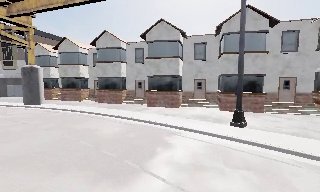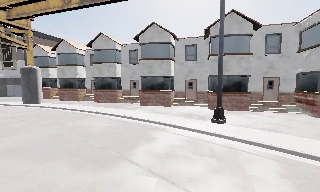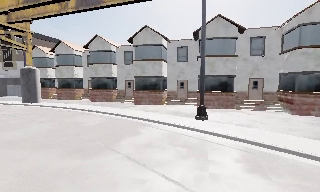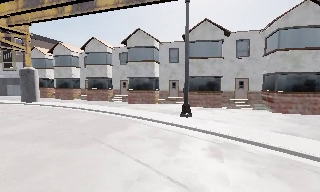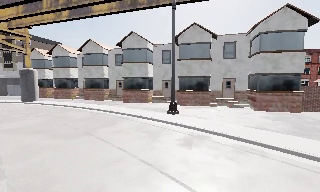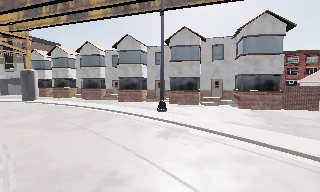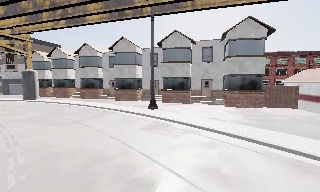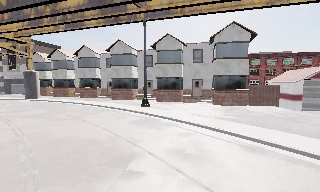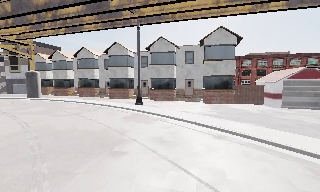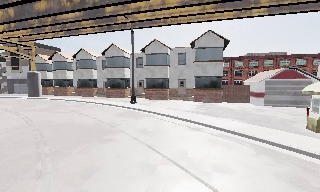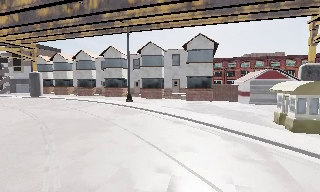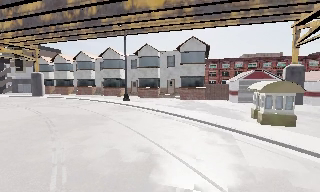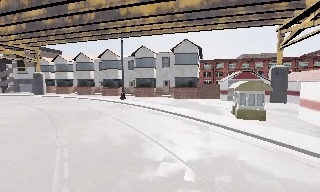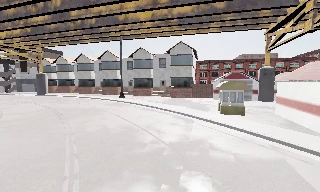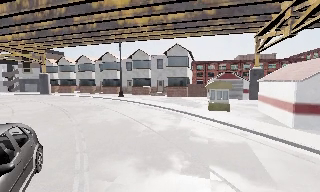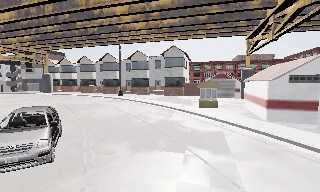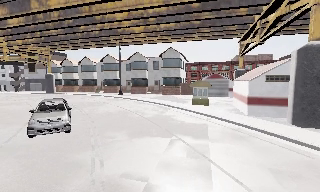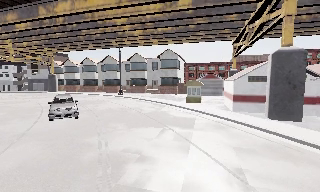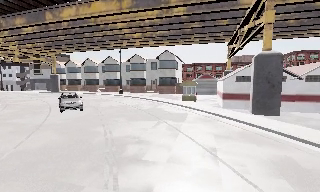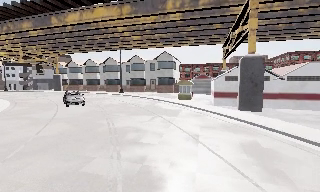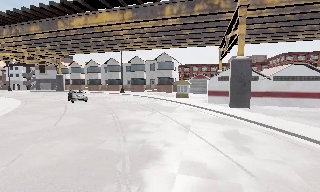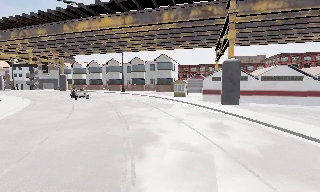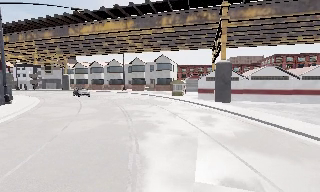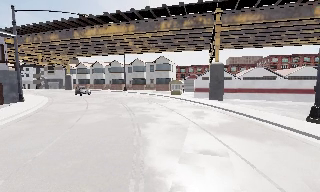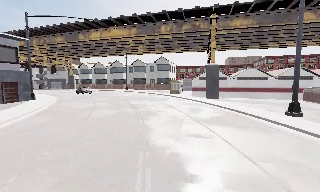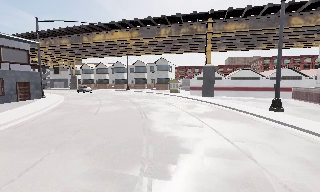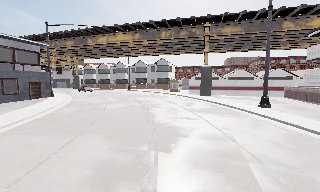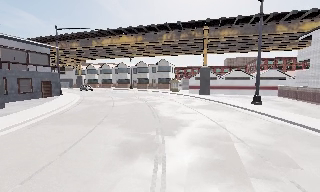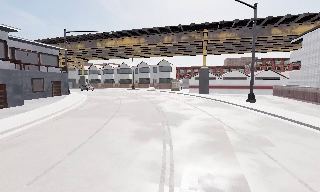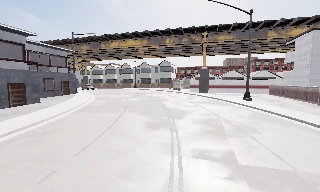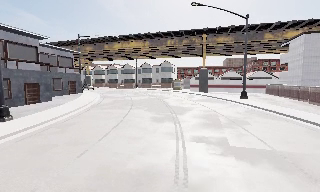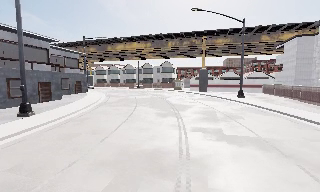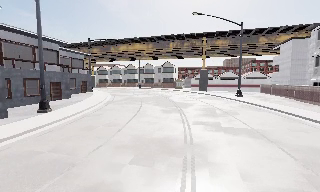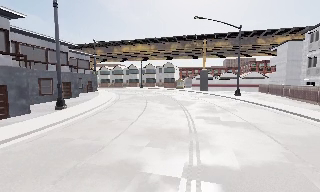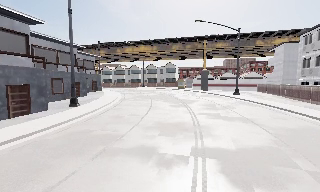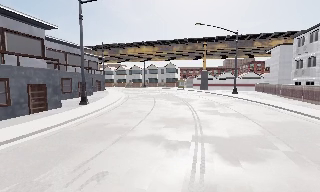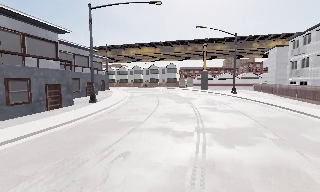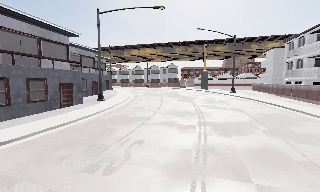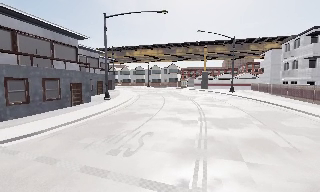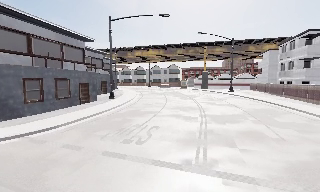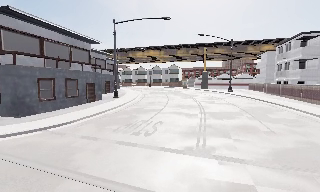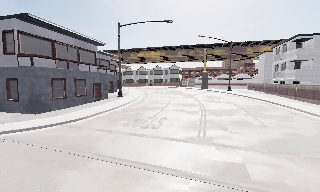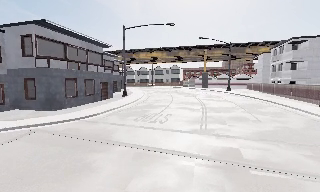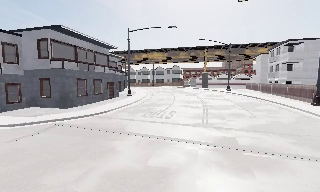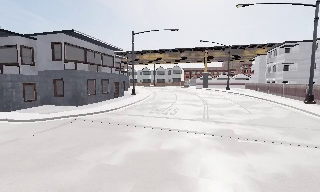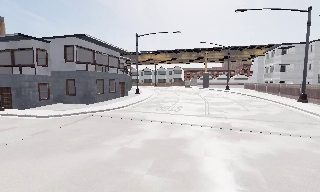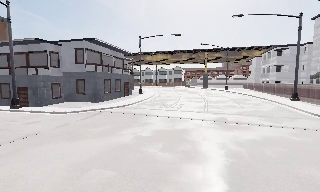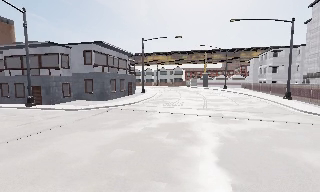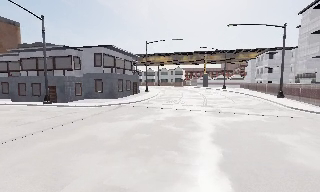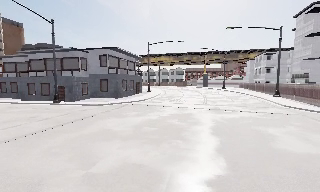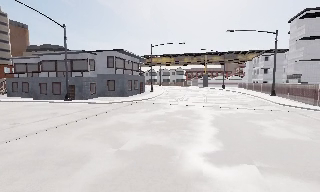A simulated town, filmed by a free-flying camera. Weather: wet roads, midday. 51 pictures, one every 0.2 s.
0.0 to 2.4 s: The camera travels backward and to its right, about 18 m, so what stands in front gets smaller.
2.4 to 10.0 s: The camera travels backward, about 55 m, so what stands in front gets smaller.
The film runs backward here.
